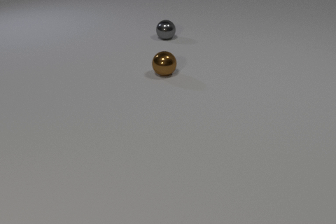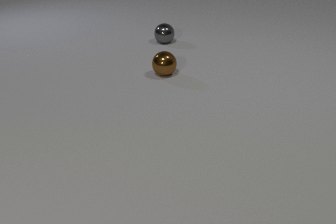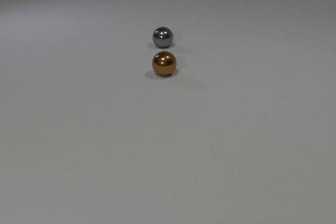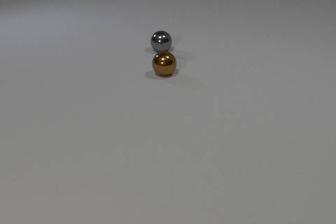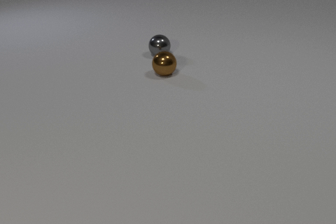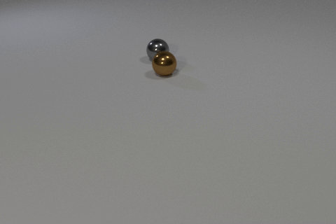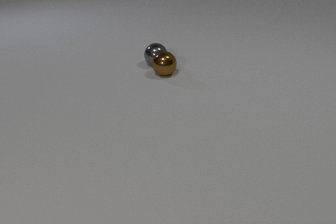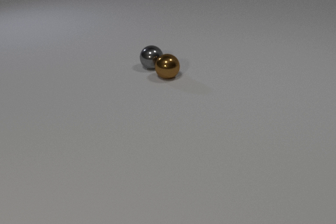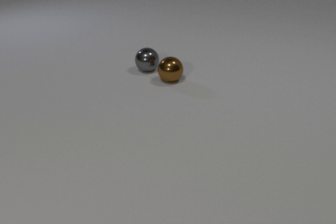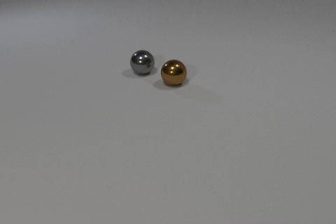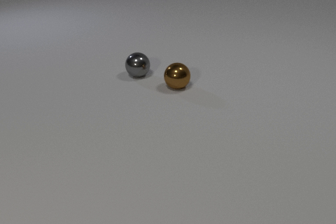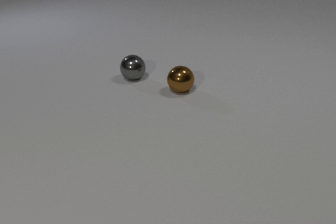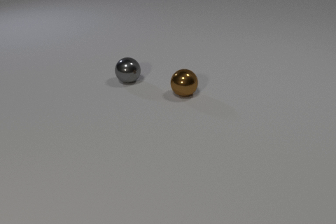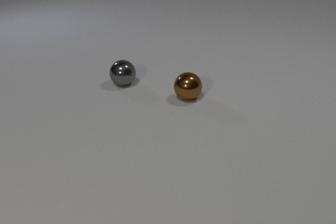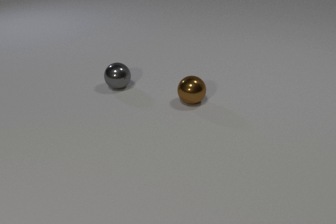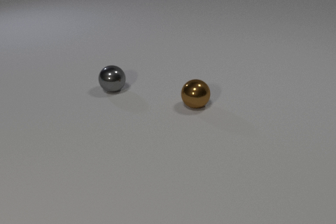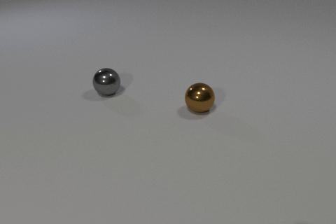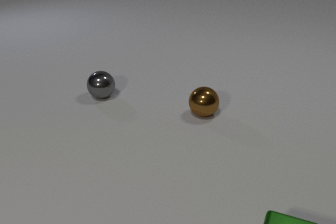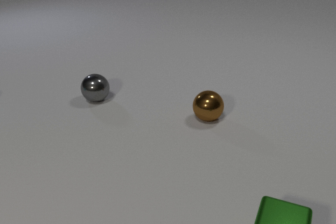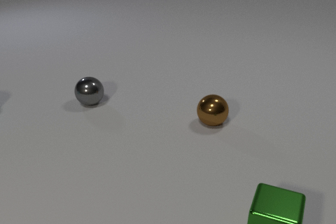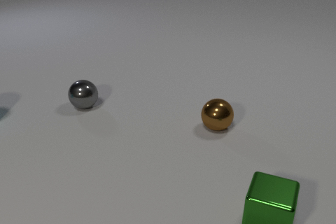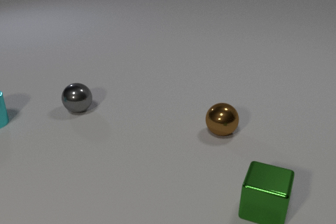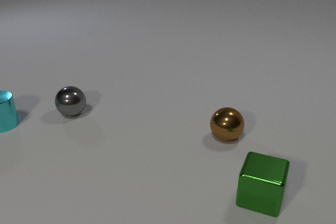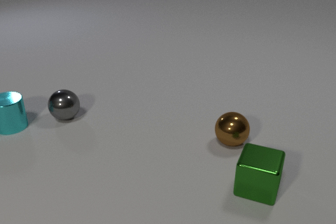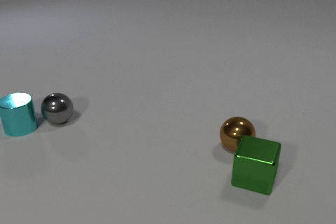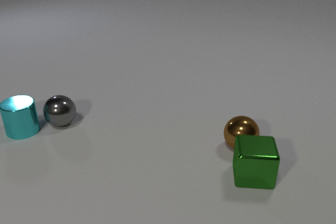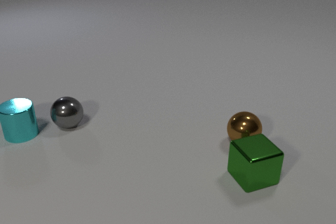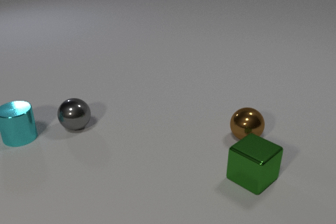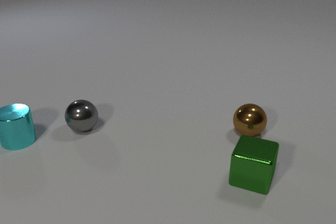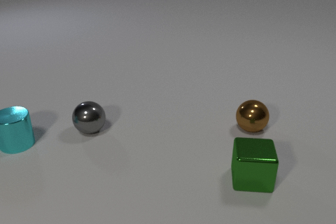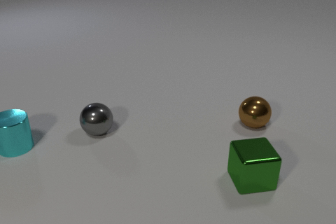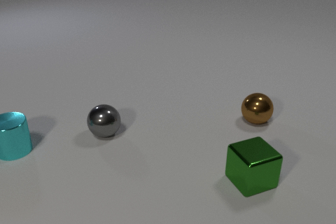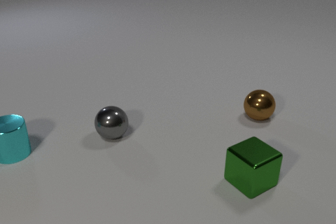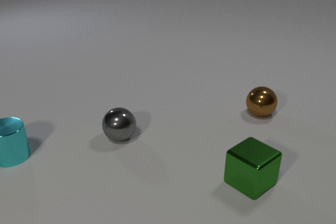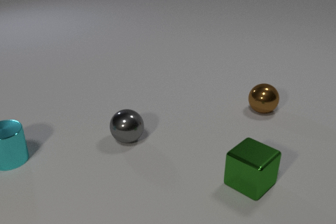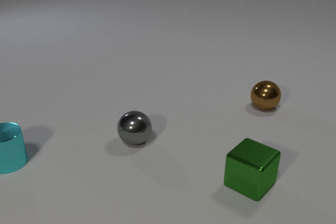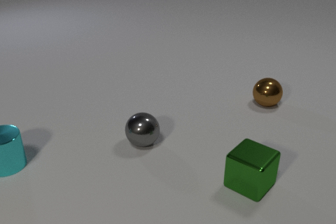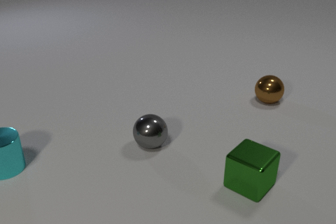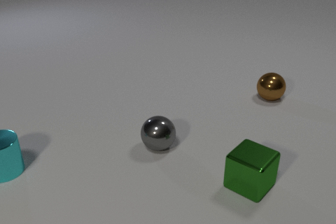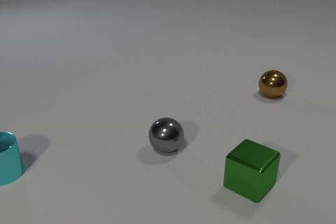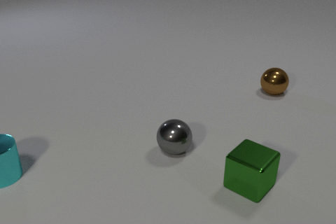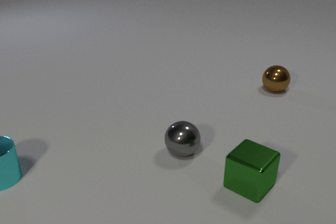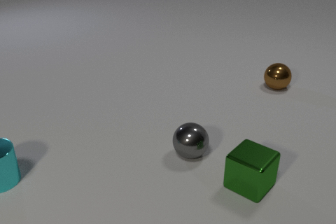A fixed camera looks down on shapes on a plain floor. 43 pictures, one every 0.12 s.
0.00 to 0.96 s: The gray metal sphere rolls toward the camera. The brown metal sphere rolls toward the camera and to the right. The gray metal sphere and the brown metal sphere collide.
0.96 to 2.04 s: The gray metal sphere rolls toward the camera and to the left. The brown metal sphere rolls toward the camera and to the right. The green metal cube comes in at the bottom edge, slides away from the camera.
2.04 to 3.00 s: The gray metal sphere rolls toward the camera and to the left. The brown metal sphere rolls toward the camera and to the right. The cyan metal cylinder comes in at the left edge, slides to the right and toward the camera. The green metal cube slides away from the camera. The gray metal sphere and the cyan metal cylinder collide. The brown metal sphere and the green metal cube collide.
3.00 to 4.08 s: The gray metal sphere rolls to the right and toward the camera. The brown metal sphere rolls away from the camera. The cyan metal cylinder slides toward the camera. The green metal cube slides toward the camera, spins so that its near face slides to the right, counterclockwise seen from above.
4.08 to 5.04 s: The gray metal sphere rolls to the right and toward the camera. The brown metal sphere rolls away from the camera. The cyan metal cylinder slides toward the camera.
How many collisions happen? 3.
Are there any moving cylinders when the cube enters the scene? no.
What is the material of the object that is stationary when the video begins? metal.
